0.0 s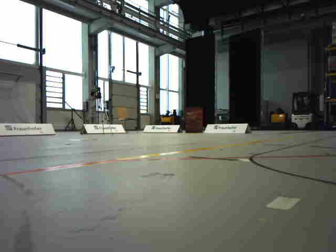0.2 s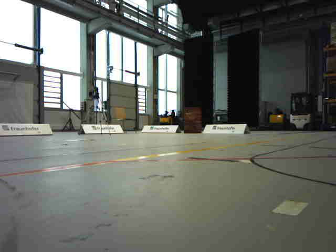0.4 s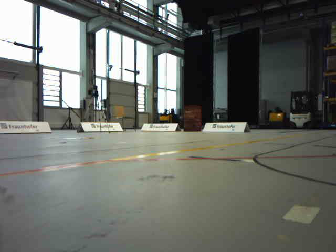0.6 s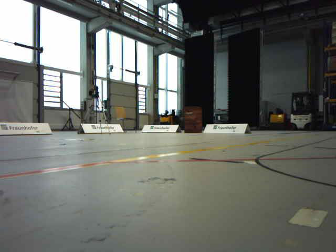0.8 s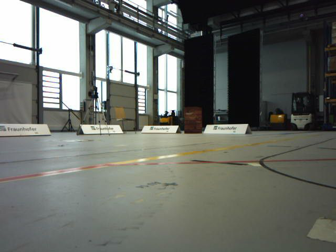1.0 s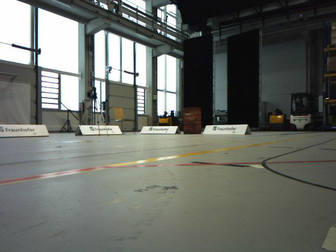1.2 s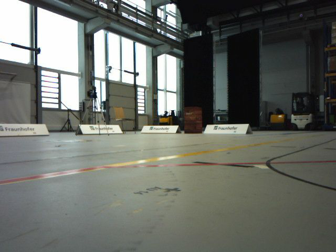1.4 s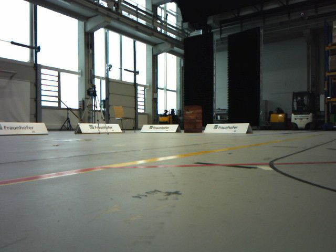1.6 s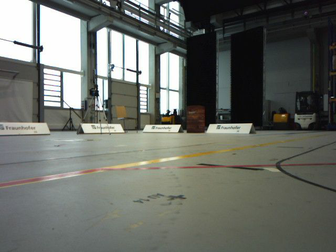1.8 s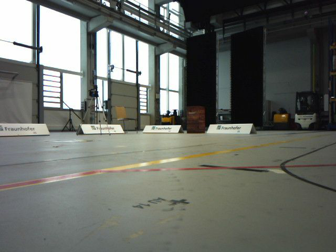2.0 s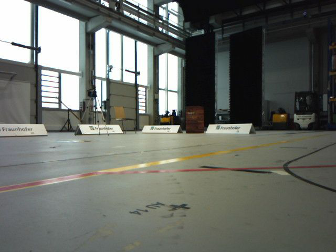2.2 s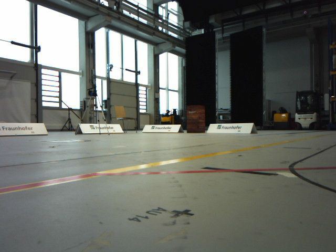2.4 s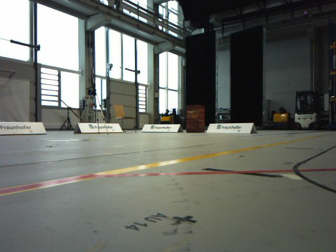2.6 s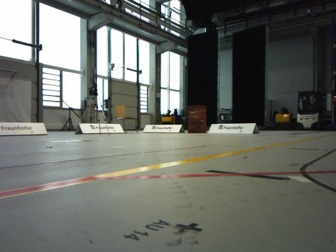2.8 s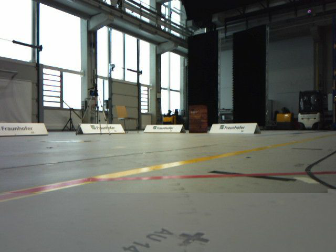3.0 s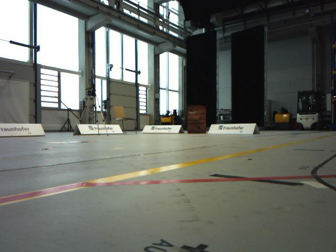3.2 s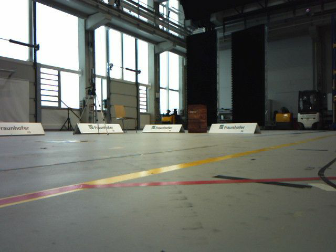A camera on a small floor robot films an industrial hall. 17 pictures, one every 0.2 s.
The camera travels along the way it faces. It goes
forward.
0.0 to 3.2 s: The camera travels forward, about 0.7 m, so what stands in front looms larger.
The film runs forward here.
